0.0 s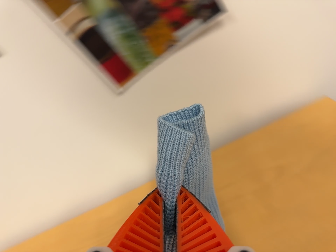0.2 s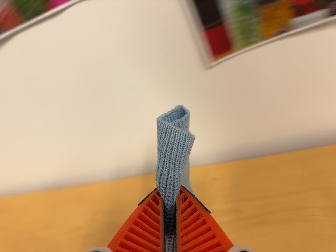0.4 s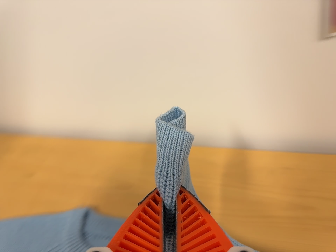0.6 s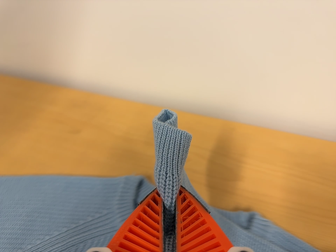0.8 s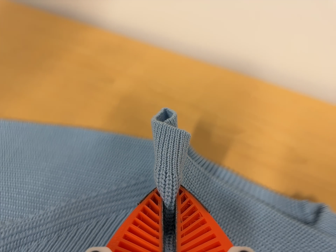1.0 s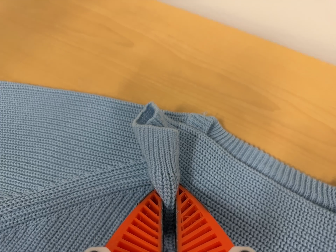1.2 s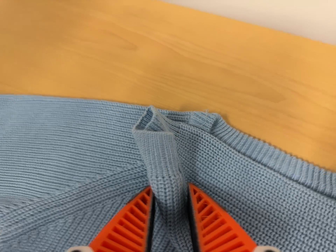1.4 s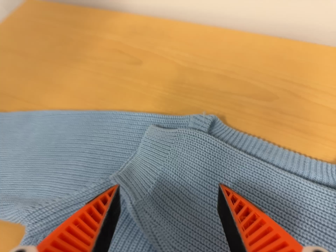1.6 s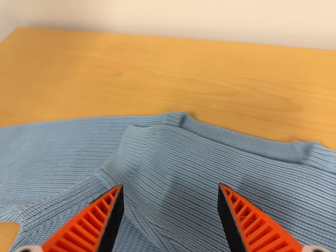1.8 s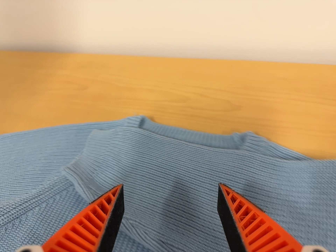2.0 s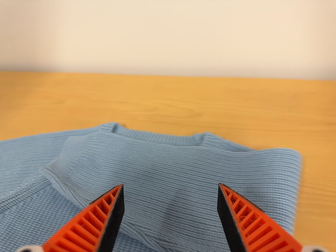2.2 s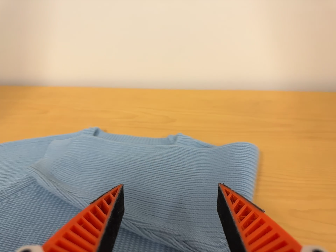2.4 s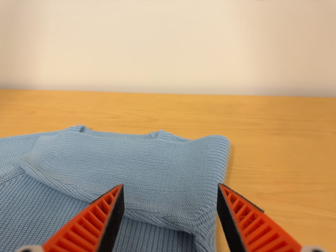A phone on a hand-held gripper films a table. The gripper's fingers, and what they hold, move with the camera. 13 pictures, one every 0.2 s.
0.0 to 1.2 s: The camera pans to its left by about 25 degrees. It travels to its left and forward, about 36 cm, so close, fixed things drift to the right. Its aim tips toward the bottom of its view by about 30 degrees, and the scene shifts upward. It rolls about its line of sight by about 40 degrees, and the scene rotates clockwise.
1.2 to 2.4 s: The camera pans to its right by about 15 degrees. It travels backward and toward the bottom of its view, about 30 cm, so what stands in front gets smaller. Its aim tips toward the top of its view by about 30 degrees. It rolls about its line of sight by about 10 degrees, and the scene rotates counterclockwise.
The film runs forward here.
